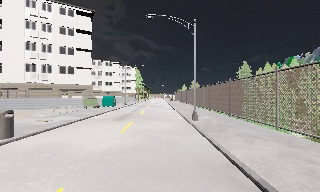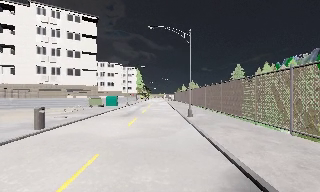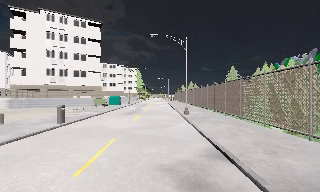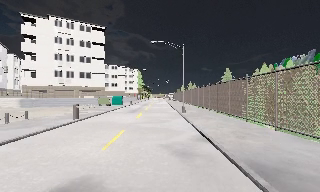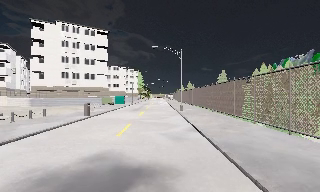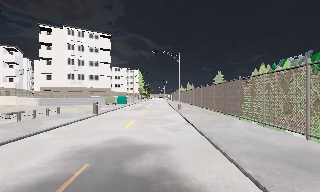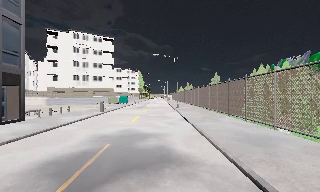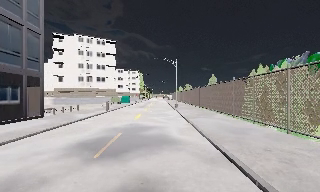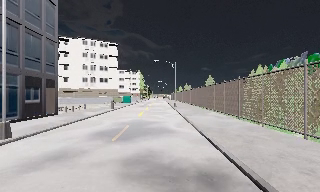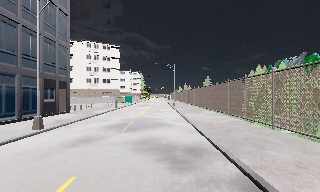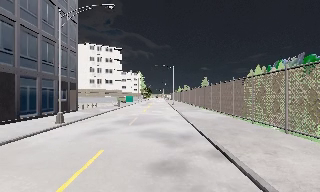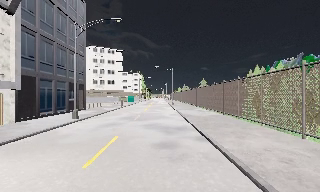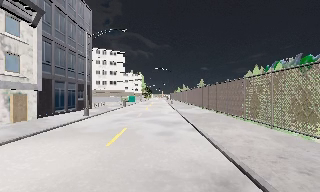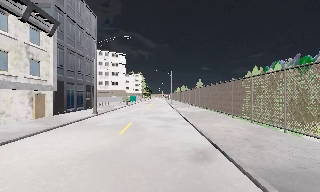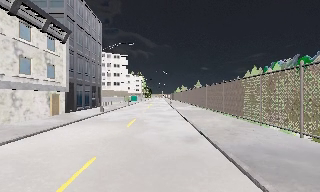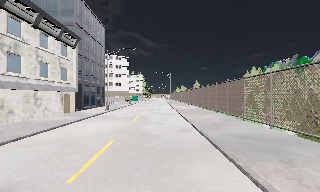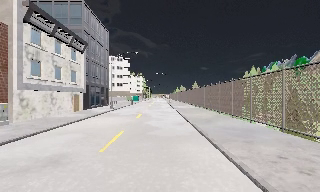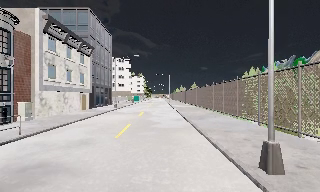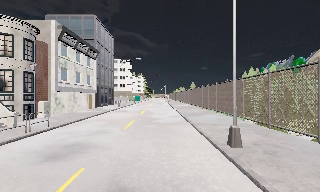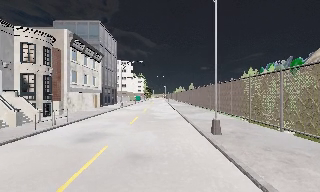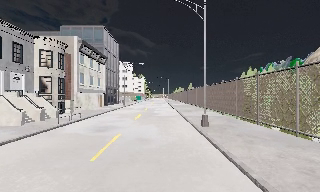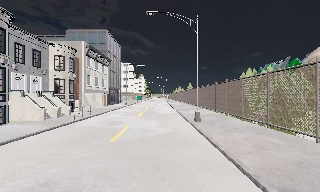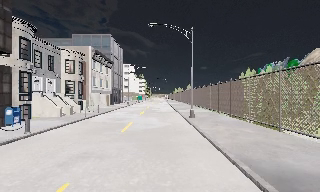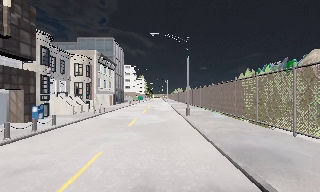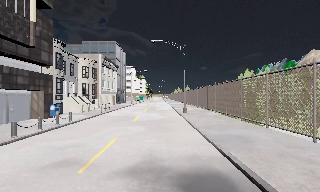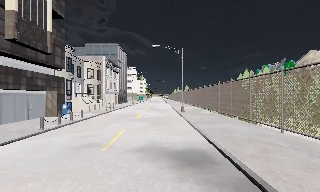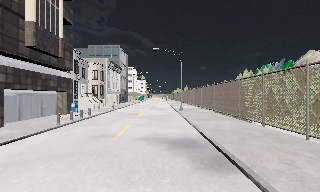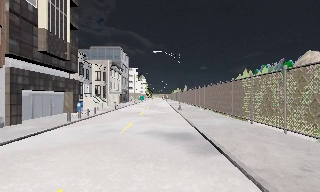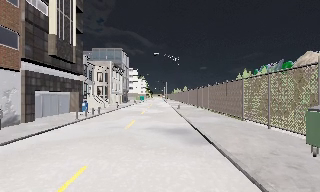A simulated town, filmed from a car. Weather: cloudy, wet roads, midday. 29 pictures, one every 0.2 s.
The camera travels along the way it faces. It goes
backward.
0.0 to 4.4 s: The camera travels backward, about 40 m, so what stands in front gets smaller.
4.4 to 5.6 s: The camera travels backward, about 9 m, so what stands in front gets smaller. It loses speed.
The film runs backward here.
